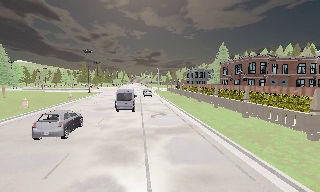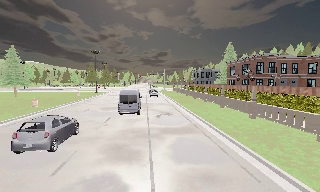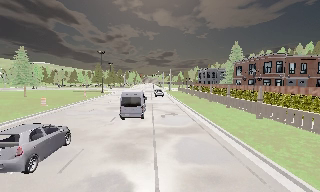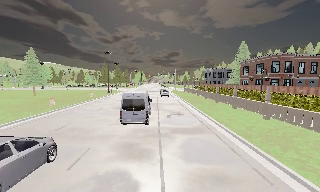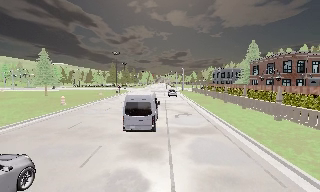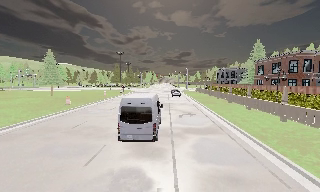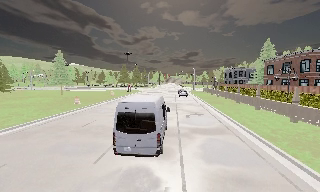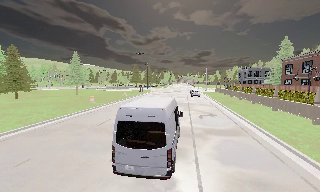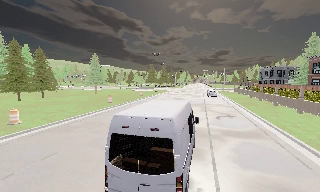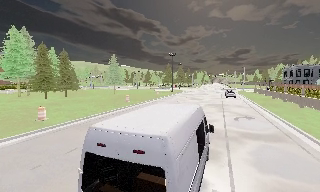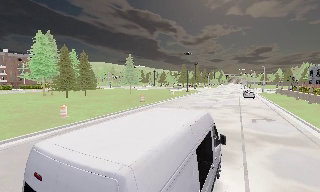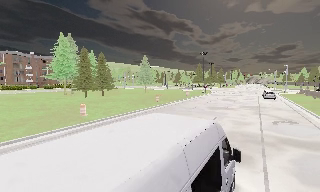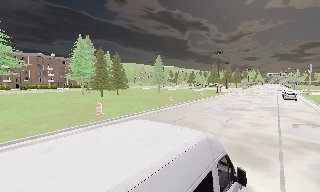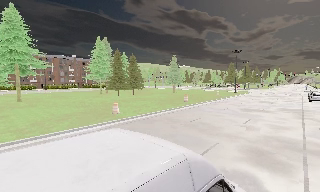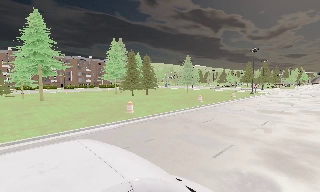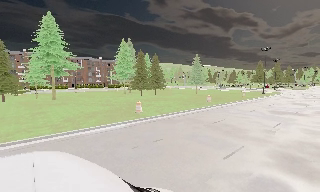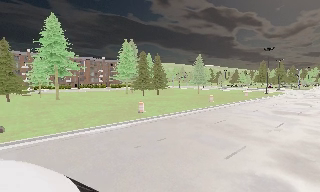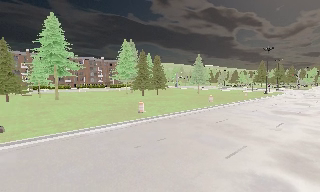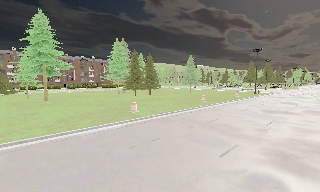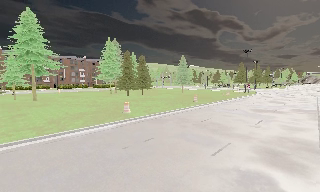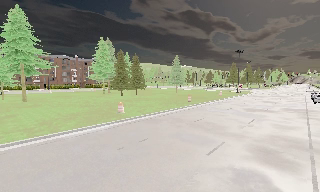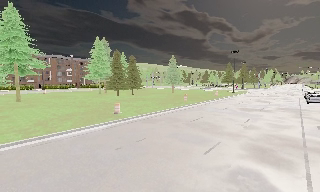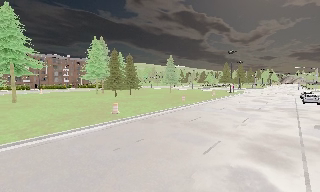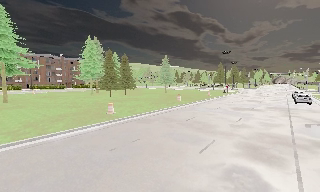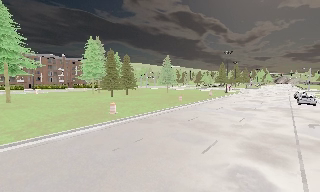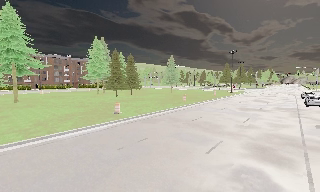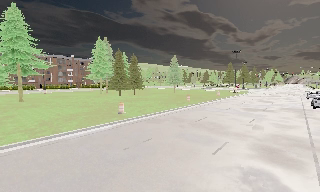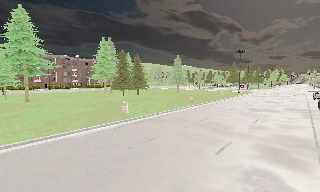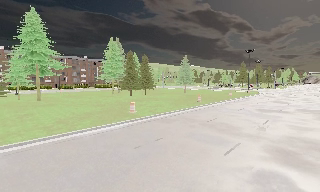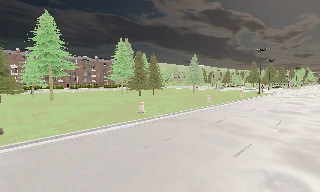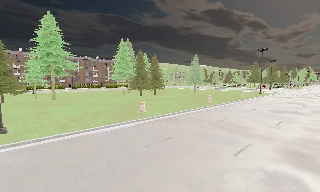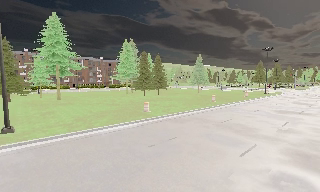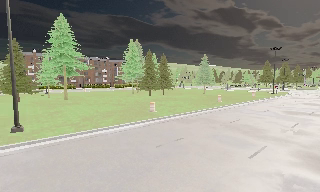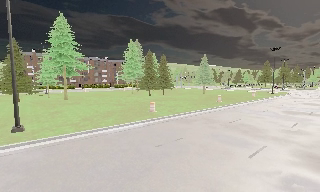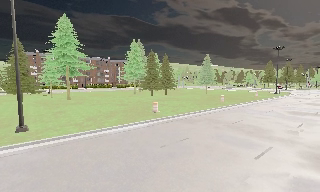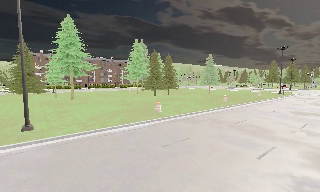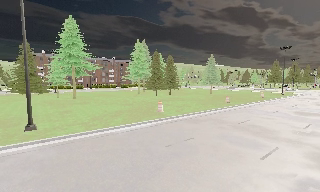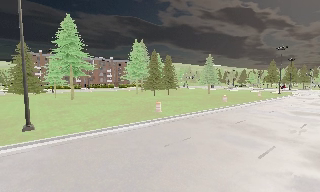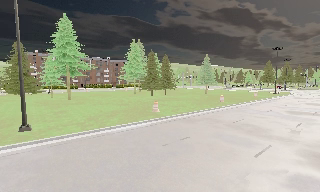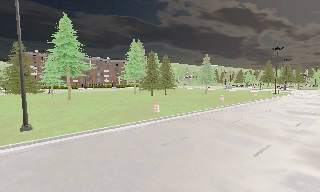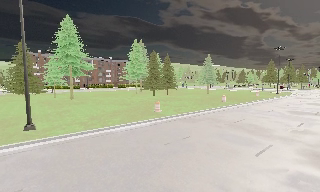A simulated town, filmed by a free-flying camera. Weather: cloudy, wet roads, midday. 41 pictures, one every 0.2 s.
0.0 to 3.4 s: The scene slides to the right, as the camera pans about 55 degrees to its left. It travels backward, about 1 m.
3.4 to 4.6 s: The camera pans to its right, which is clockwise from overhead, by about 10 degrees.
4.6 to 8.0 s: The camera pans to its left, which is counterclockwise from overhead, by about 15 degrees. It travels to its left, about 1 m, so close, fixed things drift to the right.
The film runs backward here.
